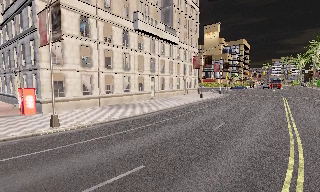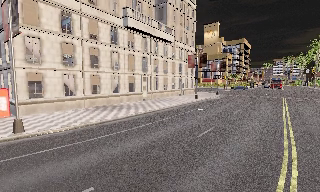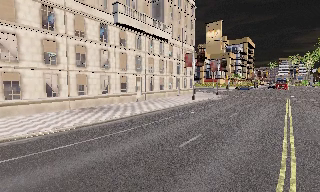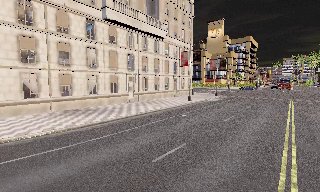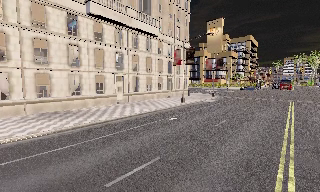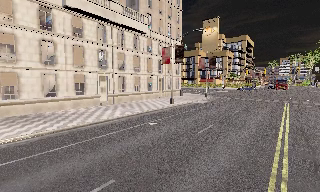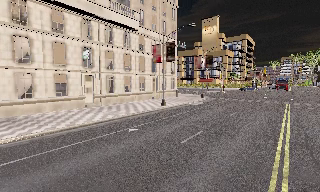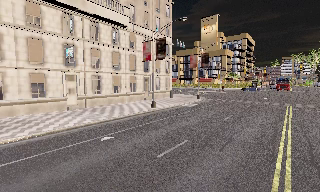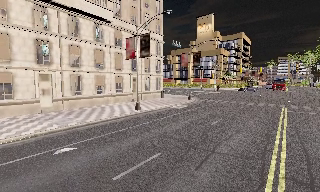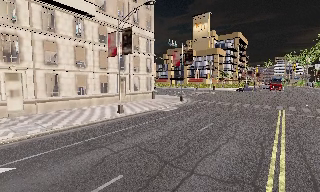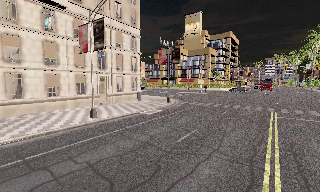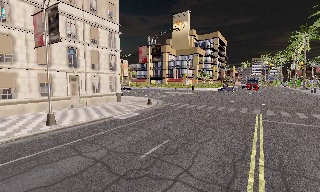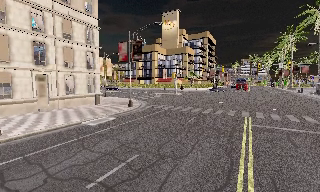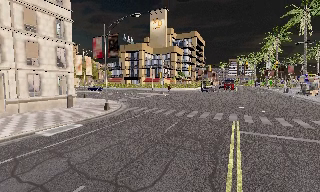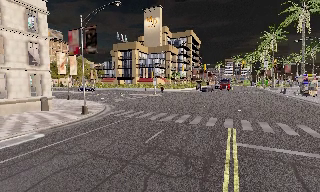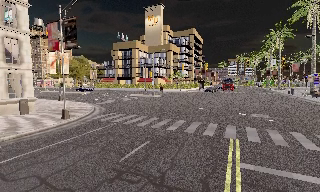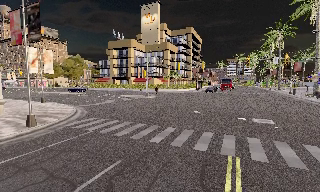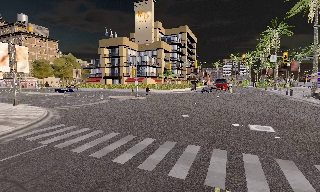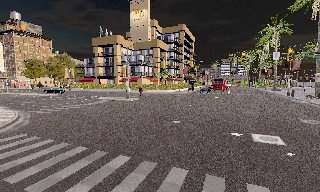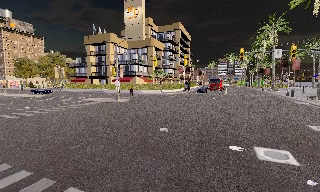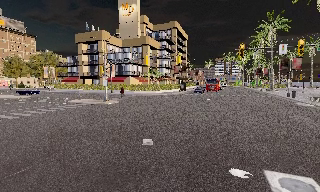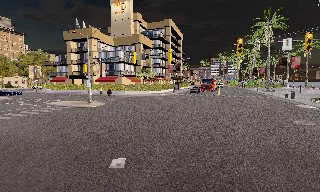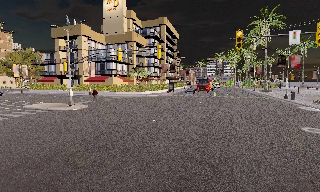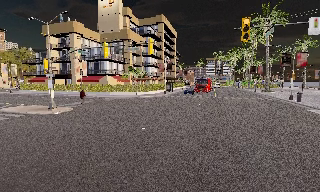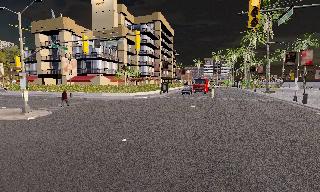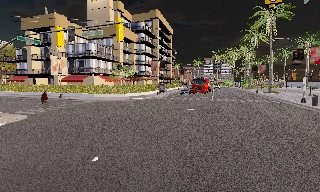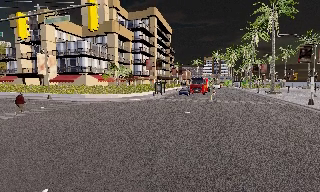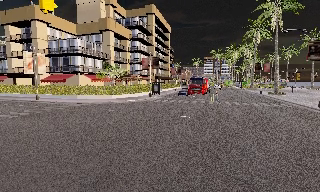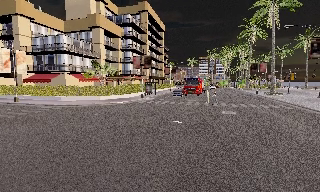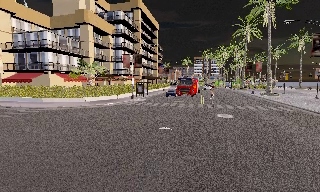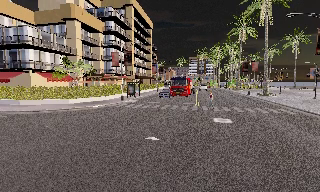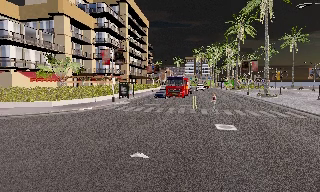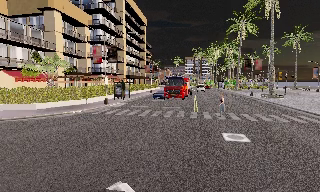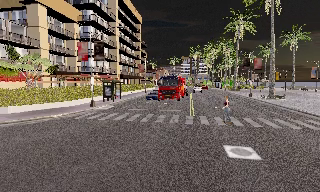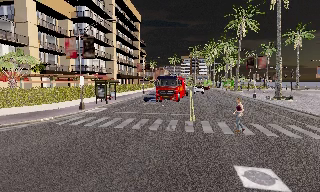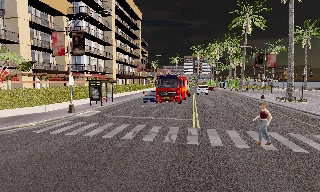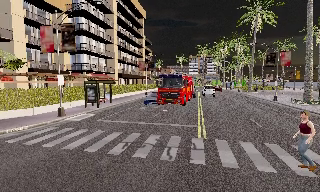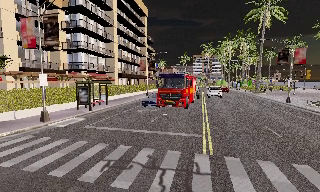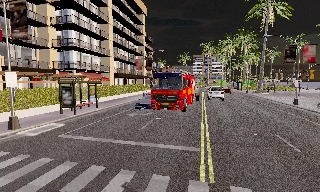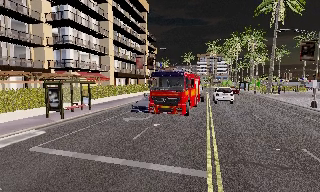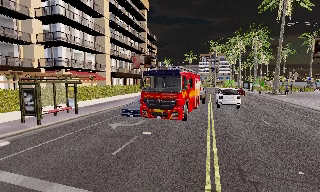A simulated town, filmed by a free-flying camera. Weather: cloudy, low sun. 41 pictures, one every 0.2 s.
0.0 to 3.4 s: The scene slides to the left, as the camera pans about 15 degrees to its right. It travels forward and to its right, about 30 m, so what stands in front looms larger.
3.4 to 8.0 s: The camera travels forward, about 40 m, so what stands in front looms larger.
The film runs backward here.
